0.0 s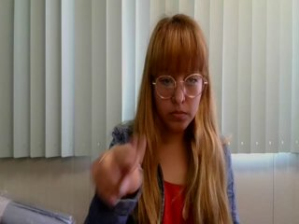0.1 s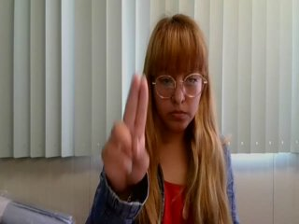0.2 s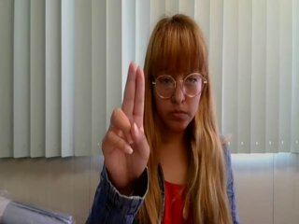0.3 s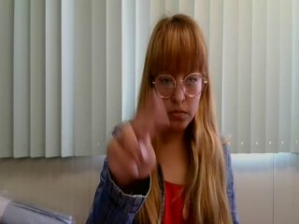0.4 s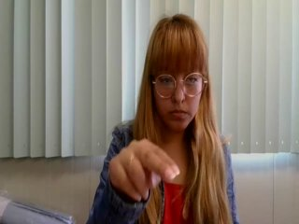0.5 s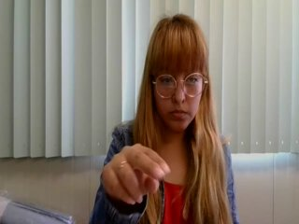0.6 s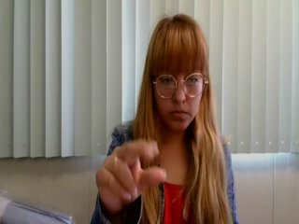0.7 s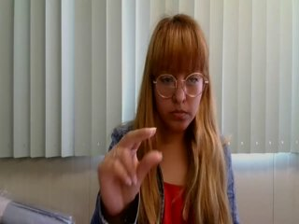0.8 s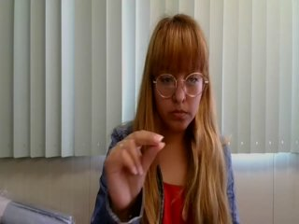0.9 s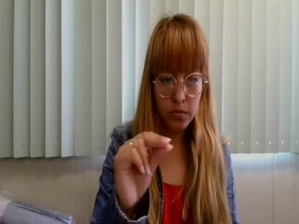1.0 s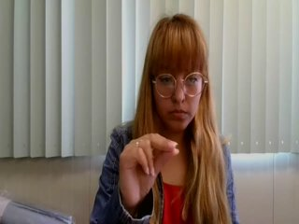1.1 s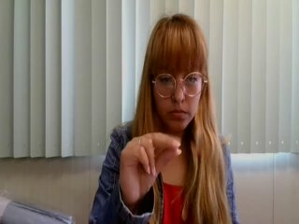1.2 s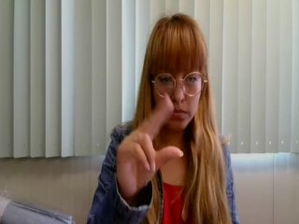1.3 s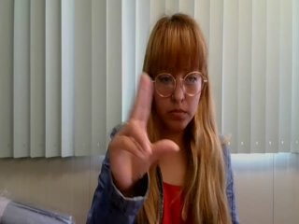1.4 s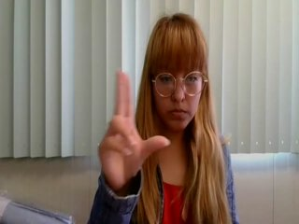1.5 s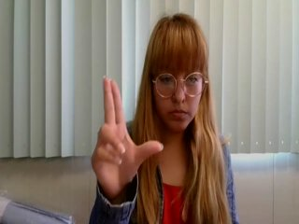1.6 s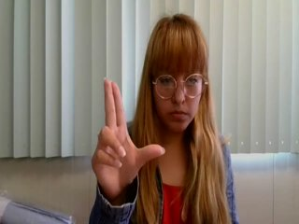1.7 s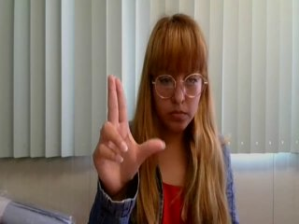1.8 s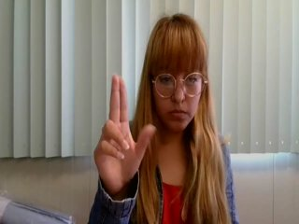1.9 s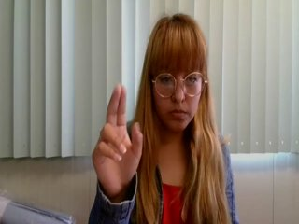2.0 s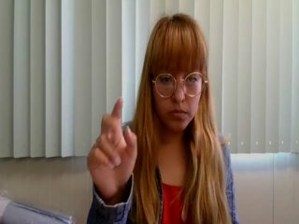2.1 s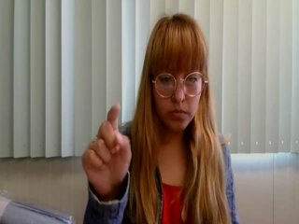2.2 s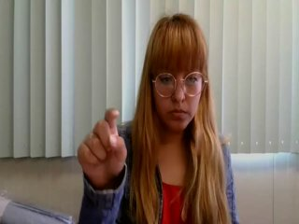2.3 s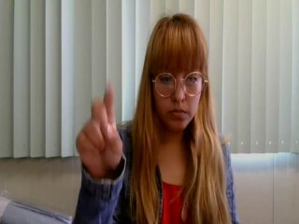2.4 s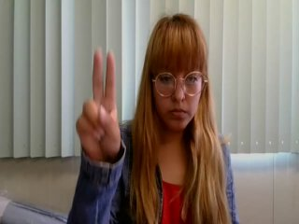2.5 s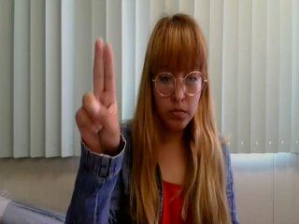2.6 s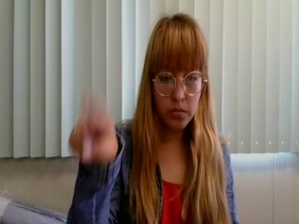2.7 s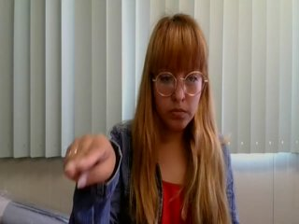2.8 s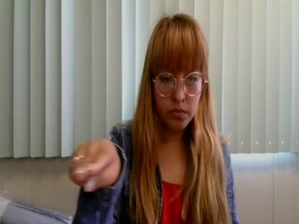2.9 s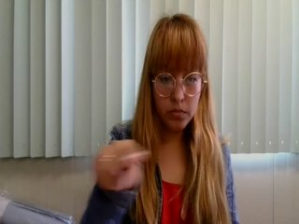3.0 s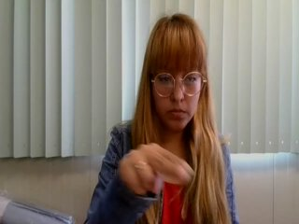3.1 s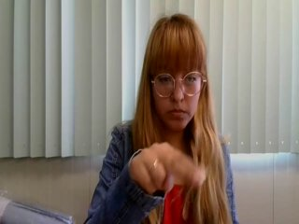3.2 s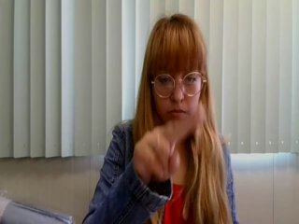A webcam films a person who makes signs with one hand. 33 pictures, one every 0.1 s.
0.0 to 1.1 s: Pointing with two fingers.
1.2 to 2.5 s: Zoom in.
2.6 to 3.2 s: Pointing with two fingers.
